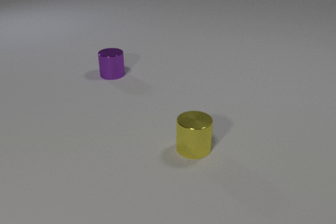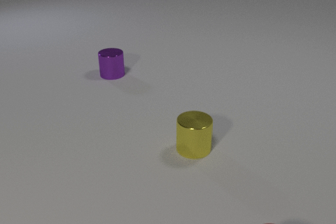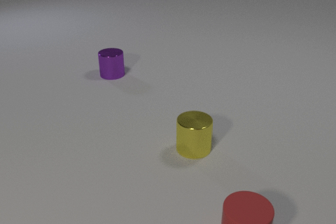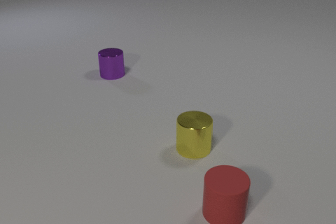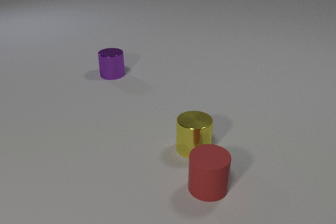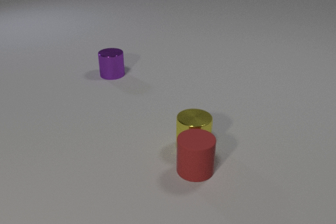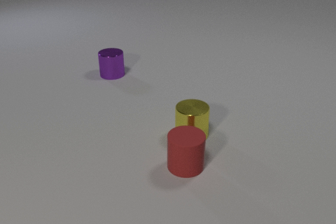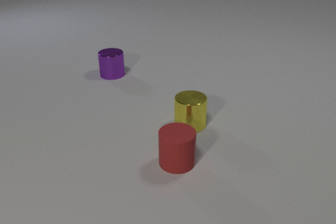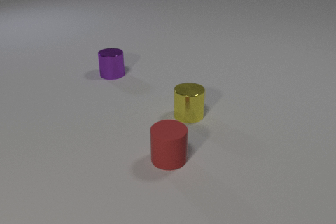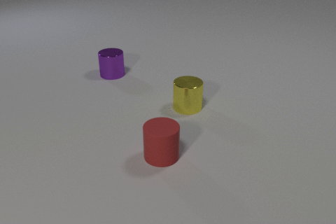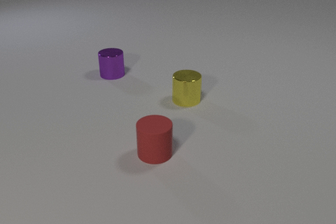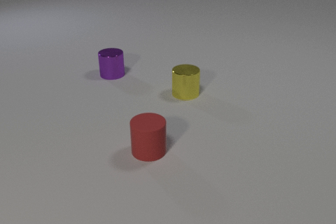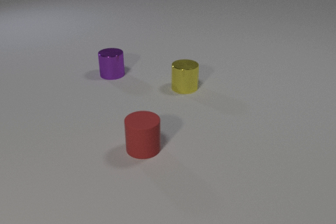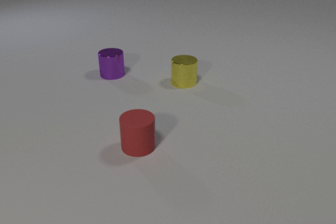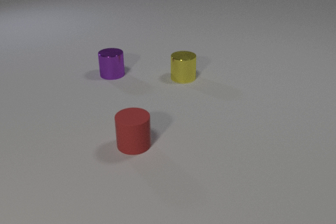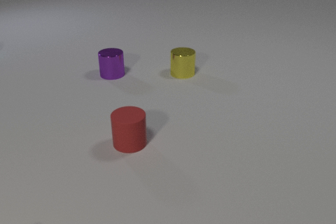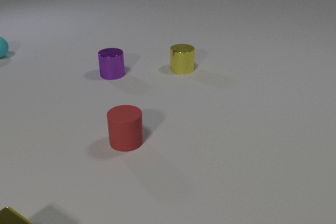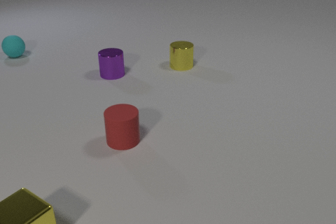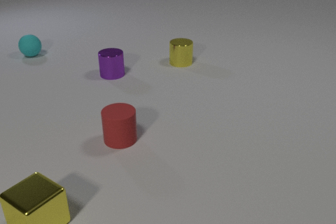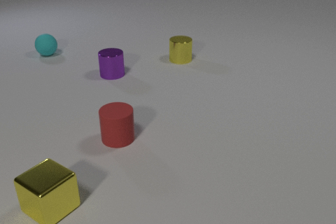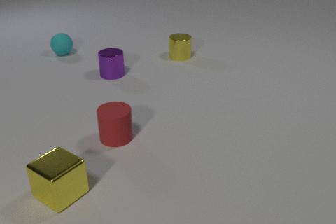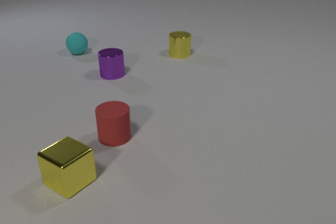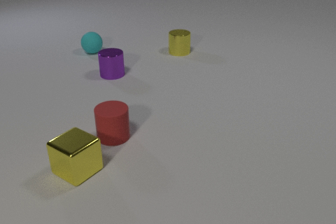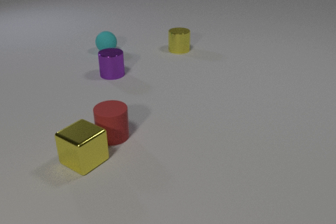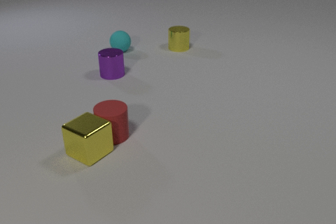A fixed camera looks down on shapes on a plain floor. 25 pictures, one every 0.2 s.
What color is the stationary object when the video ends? purple.
What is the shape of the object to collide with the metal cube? cylinder.
Are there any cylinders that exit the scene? no.
0.0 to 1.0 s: The red rubber cylinder comes in at the bottom edge, slides away from the camera and to the left. The red rubber cylinder and the yellow metal cylinder collide.
1.0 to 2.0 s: The red rubber cylinder slides to the left and away from the camera. The yellow metal cylinder slides away from the camera.
2.0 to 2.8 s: The red rubber cylinder slides to the left and away from the camera. The yellow metal cylinder slides away from the camera.
2.8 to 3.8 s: The red rubber cylinder slides to the left and away from the camera. The yellow metal cylinder slides away from the camera. The yellow metal cube comes in at the bottom edge, slides away from the camera and to the right. The cyan rubber sphere comes in at the left edge, rolls to the right.
3.8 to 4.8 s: The yellow metal cylinder slides away from the camera. The yellow metal cube slides away from the camera and to the right. The cyan rubber sphere rolls to the right. The red rubber cylinder and the yellow metal cube collide.
